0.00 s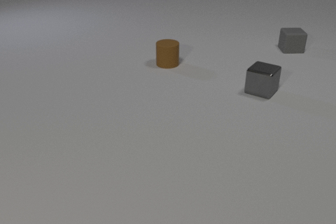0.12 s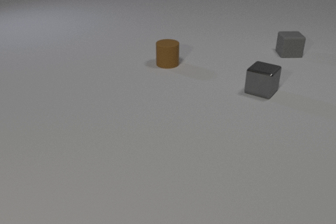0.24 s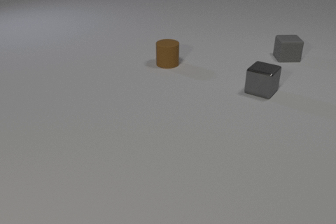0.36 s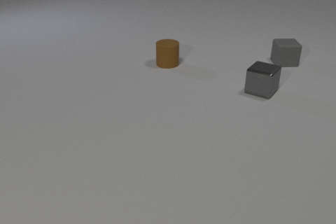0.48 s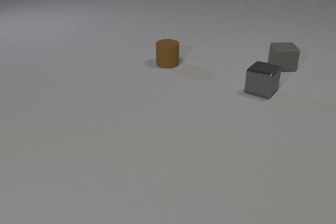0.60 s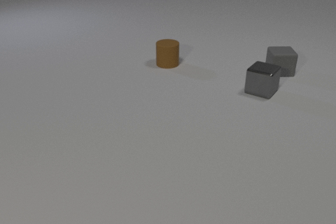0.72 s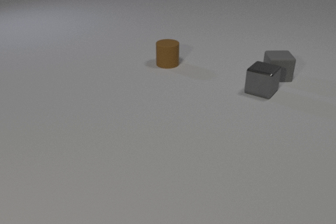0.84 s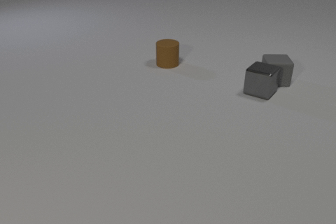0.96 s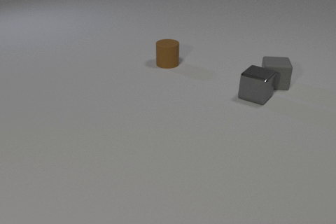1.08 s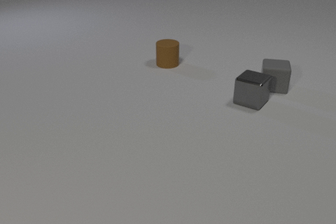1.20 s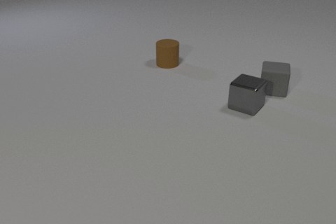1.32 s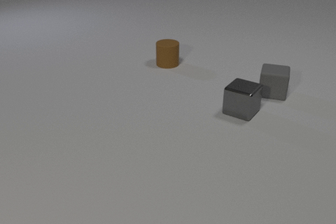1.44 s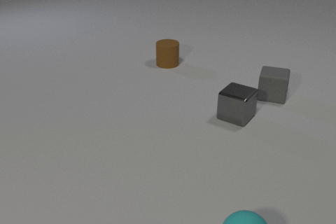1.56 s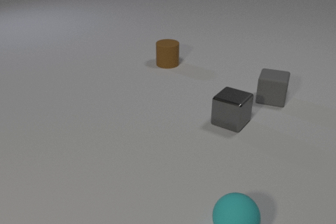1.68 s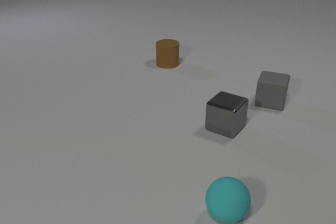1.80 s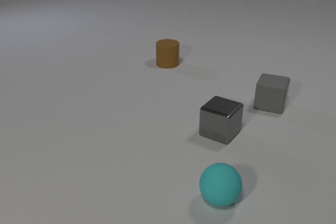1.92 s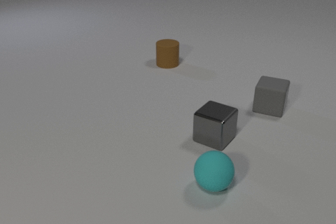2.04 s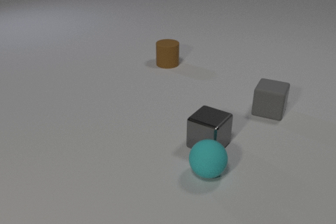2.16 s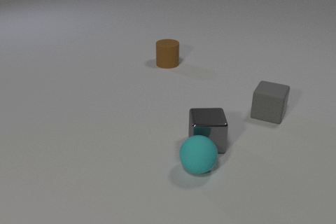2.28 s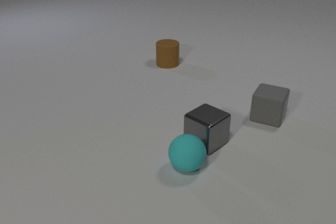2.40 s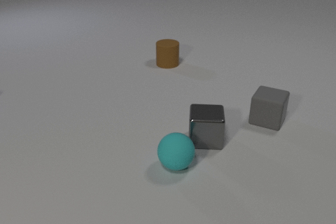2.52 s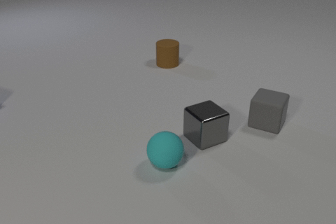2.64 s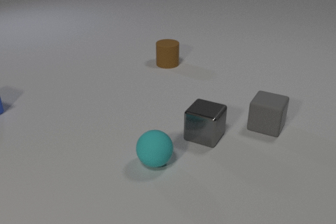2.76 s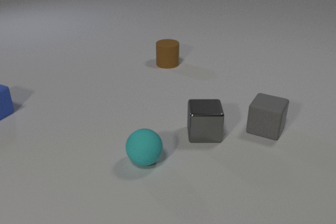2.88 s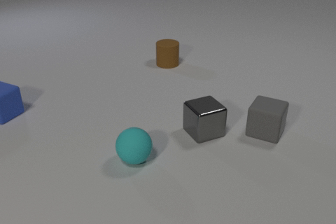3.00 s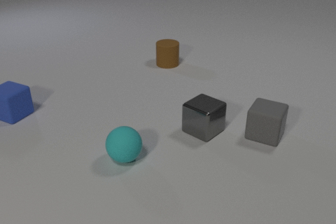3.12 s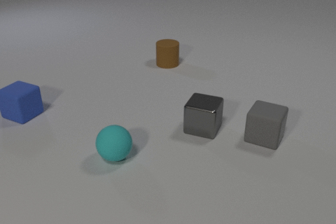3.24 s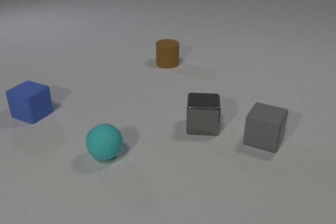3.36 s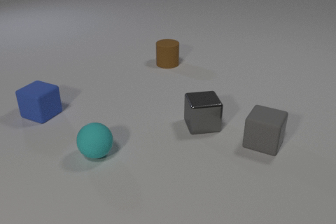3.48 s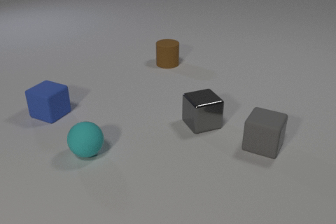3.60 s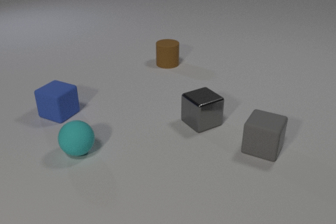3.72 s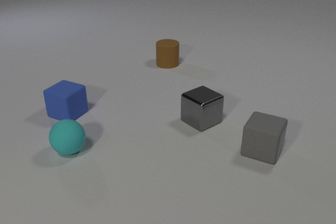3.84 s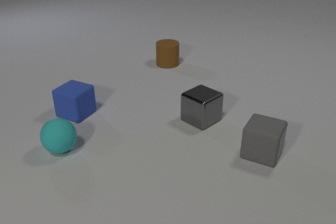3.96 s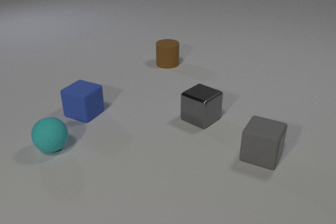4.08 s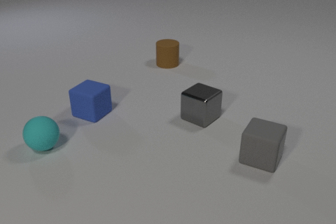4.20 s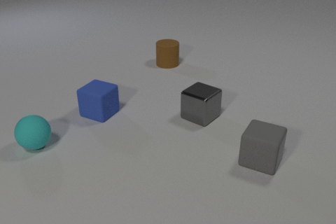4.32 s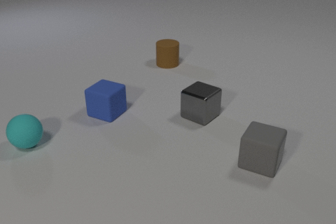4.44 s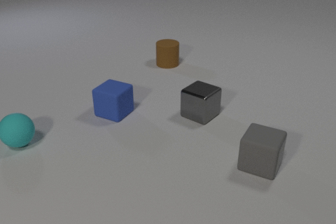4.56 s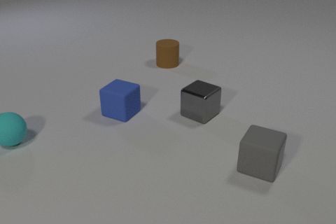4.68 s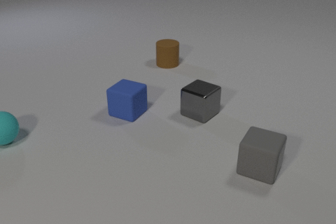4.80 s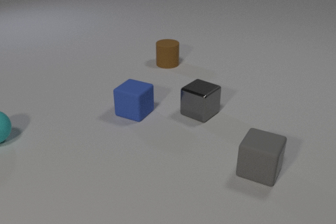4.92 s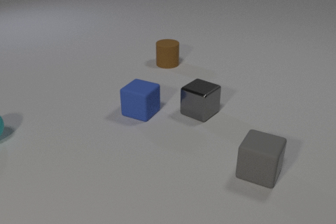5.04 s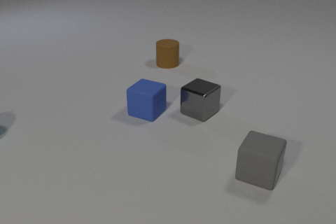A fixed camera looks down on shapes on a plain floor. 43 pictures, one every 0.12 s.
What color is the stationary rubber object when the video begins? brown.
What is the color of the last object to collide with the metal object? cyan.
Are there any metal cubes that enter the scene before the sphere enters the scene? no.
0.00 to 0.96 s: The gray rubber cube slides toward the camera. The gray metal cube slides toward the camera. The gray rubber cube and the gray metal cube collide.
0.96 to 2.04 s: The gray rubber cube slides toward the camera. The gray metal cube slides toward the camera and to the left. The cyan rubber sphere comes in at the bottom edge, rolls away from the camera.
2.04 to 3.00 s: The gray rubber cube slides toward the camera. The gray metal cube slides away from the camera. The cyan rubber sphere rolls to the left. The blue rubber cube comes in at the left edge, slides to the right and toward the camera. The gray metal cube and the cyan rubber sphere collide.
3.00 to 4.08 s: The gray rubber cube slides toward the camera. The gray metal cube slides away from the camera. The cyan rubber sphere rolls to the left and away from the camera. The blue rubber cube slides to the right.
4.08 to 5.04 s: The gray rubber cube slides toward the camera. The gray metal cube slides away from the camera. The cyan rubber sphere rolls to the left and away from the camera, leaves at the left edge. The blue rubber cube slides to the right.
